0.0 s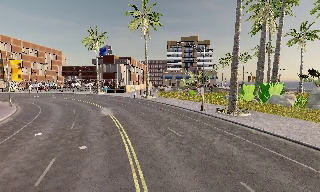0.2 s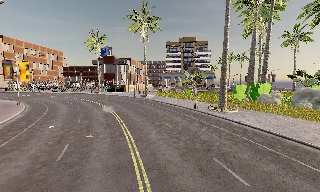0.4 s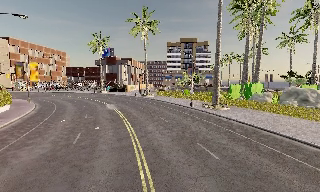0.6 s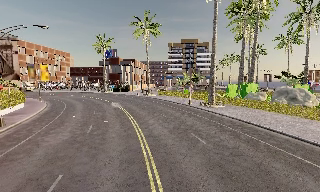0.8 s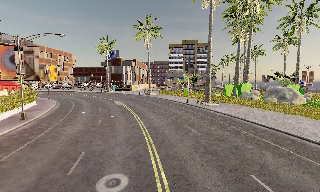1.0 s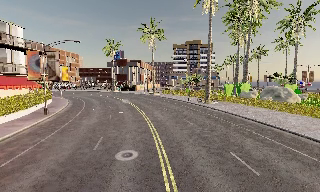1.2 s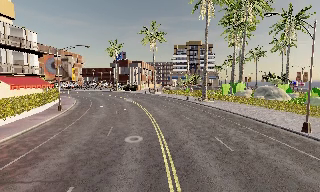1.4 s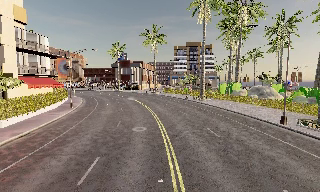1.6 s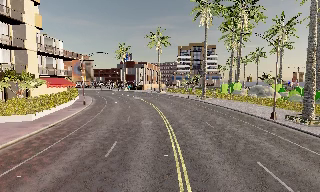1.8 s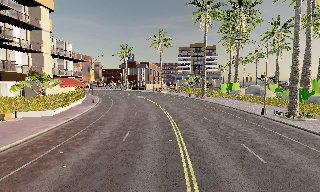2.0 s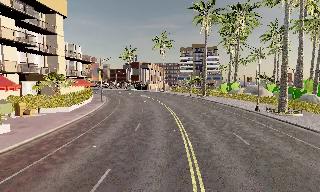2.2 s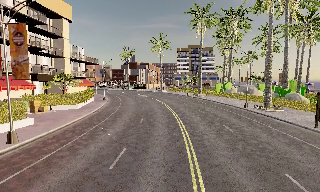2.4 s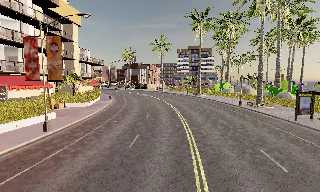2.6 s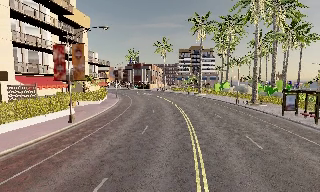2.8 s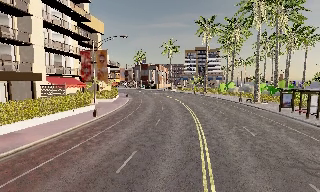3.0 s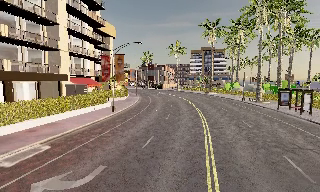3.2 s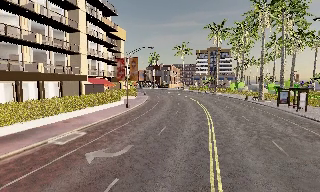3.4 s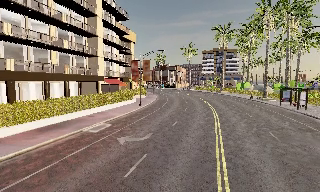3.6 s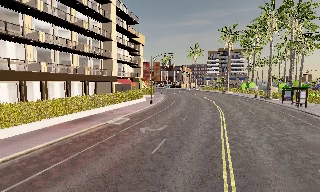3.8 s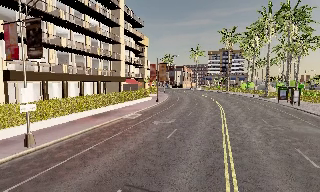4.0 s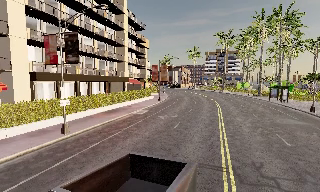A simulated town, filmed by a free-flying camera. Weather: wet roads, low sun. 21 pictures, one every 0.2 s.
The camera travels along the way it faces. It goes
backward.
0.0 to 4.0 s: The camera pans to its left, which is counterclockwise from overhead, by about 15 degrees. It travels backward, about 45 m, so what stands in front gets smaller.
The film runs backward here.
